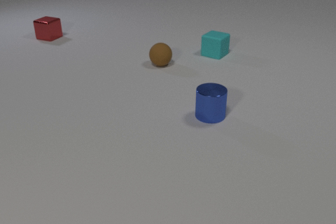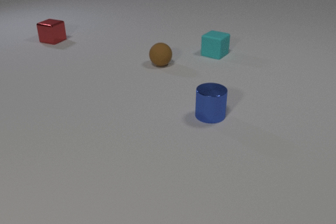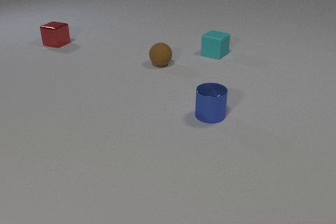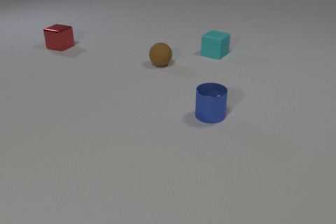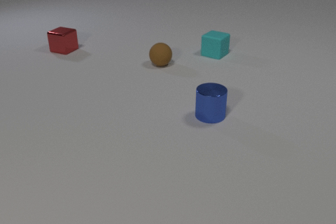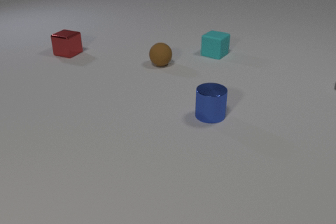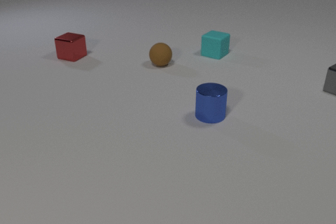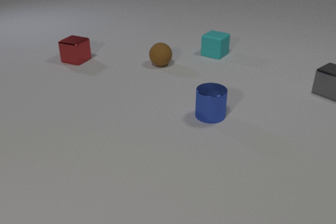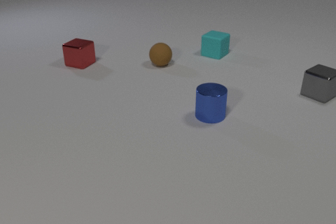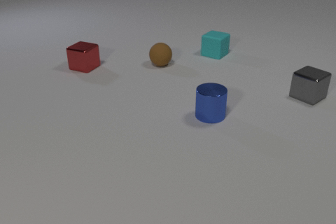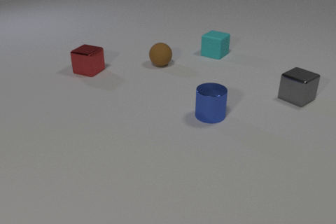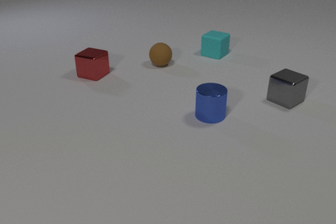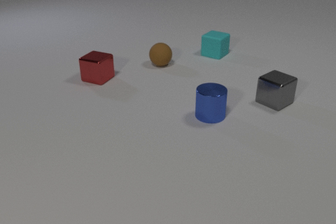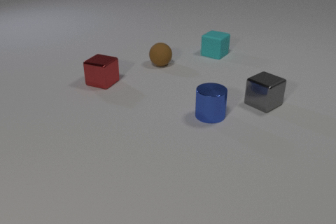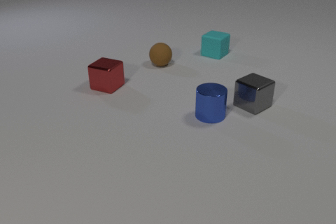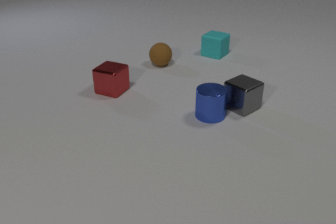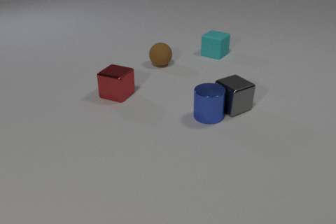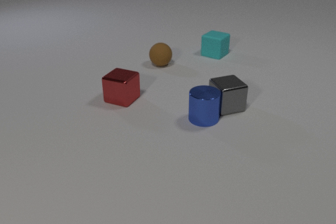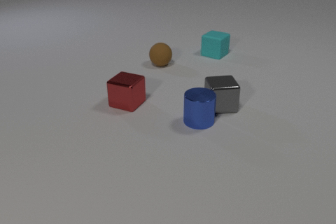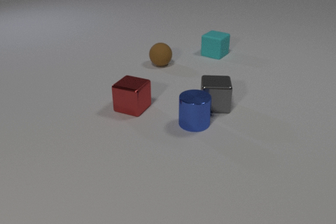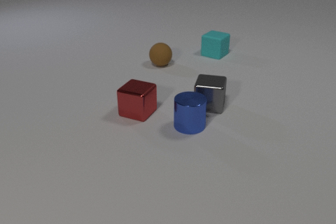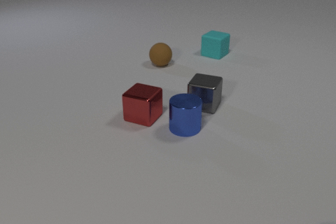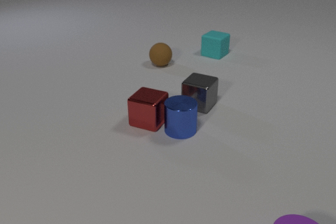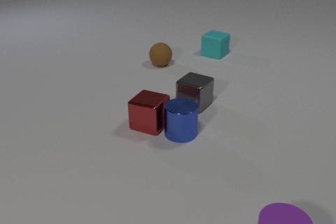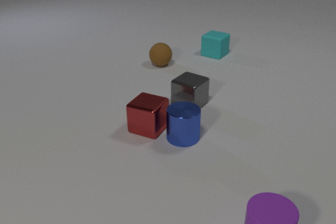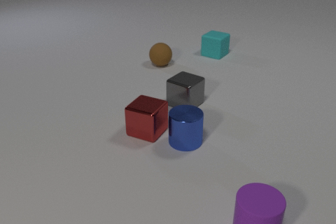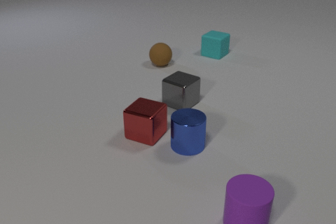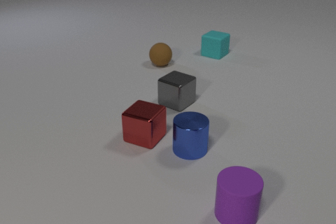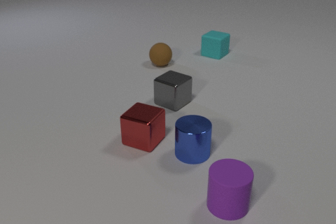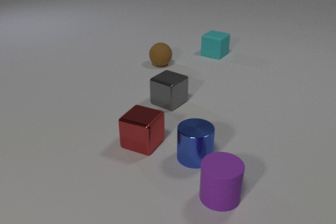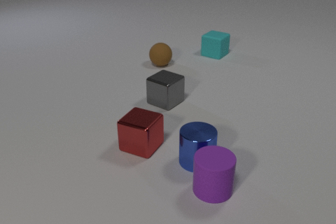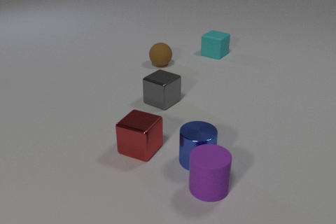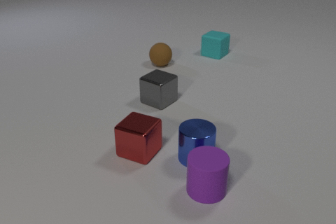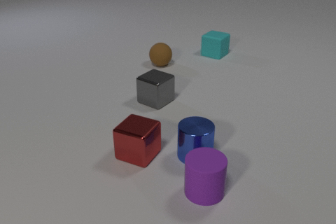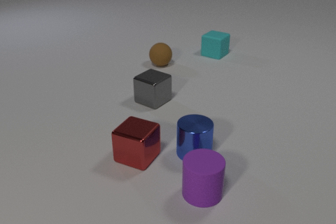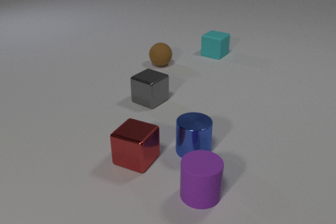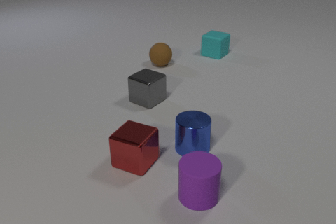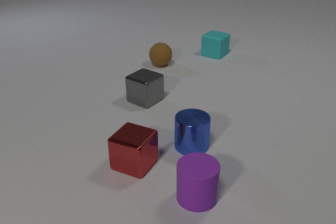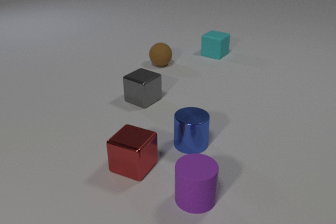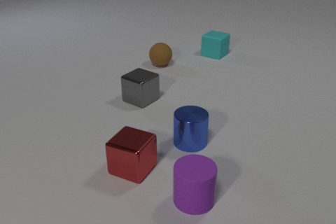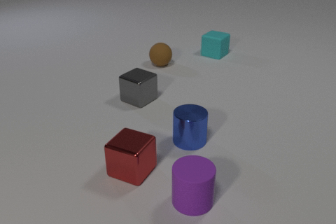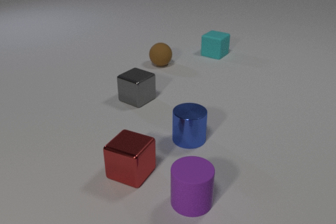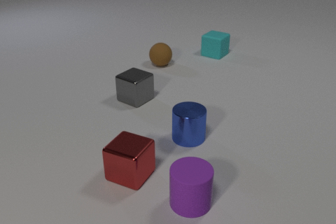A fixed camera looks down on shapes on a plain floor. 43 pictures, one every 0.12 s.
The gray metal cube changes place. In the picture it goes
to the left.
The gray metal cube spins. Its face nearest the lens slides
to the left.
0.00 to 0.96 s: The gray metal cube comes in at the right edge, slides to the left and toward the camera. The red metal cube slides toward the camera.
0.96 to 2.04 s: The gray metal cube slides to the left and toward the camera, spins so that its near face slides to the left, clockwise seen from above. The blue metal cylinder slides toward the camera and to the left. The red metal cube slides toward the camera and to the right. The gray metal cube and the blue metal cylinder collide.
2.04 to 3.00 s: The gray metal cube slides to the left, spins clockwise seen from above by about 60 degrees, its near face sliding to the left. The blue metal cylinder slides toward the camera and to the left. The purple rubber cylinder comes in at the bottom edge, slides to the left and away from the camera. The red metal cube slides toward the camera. The blue metal cylinder and the red metal cube collide.
3.00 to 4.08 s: The gray metal cube slides to the left. The blue metal cylinder slides toward the camera and to the right. The purple rubber cylinder slides to the left and away from the camera. The red metal cube slides toward the camera. The blue metal cylinder and the purple rubber cylinder collide.
4.08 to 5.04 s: The gray metal cube slides to the left. The blue metal cylinder slides away from the camera. The purple rubber cylinder slides toward the camera and to the left. The red metal cube slides toward the camera.
What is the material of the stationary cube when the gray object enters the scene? rubber.
How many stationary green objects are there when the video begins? 0.
What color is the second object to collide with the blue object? red.
